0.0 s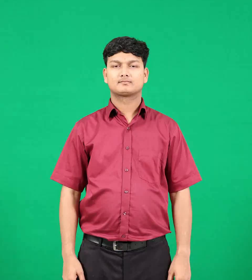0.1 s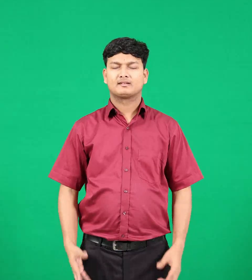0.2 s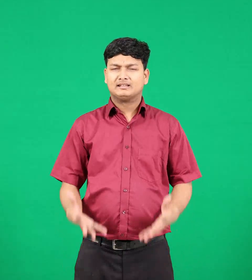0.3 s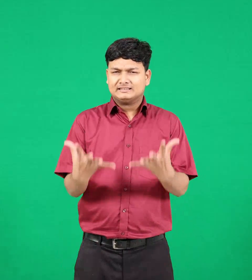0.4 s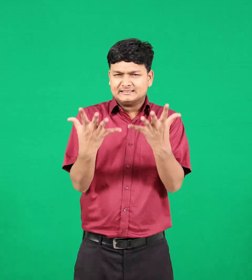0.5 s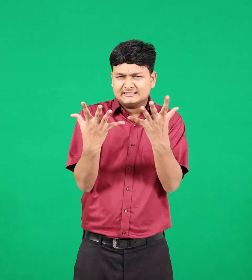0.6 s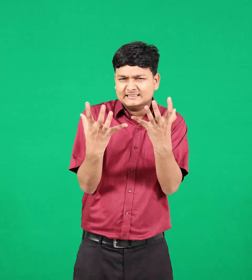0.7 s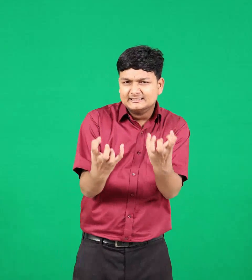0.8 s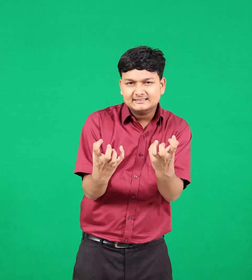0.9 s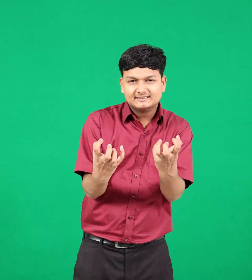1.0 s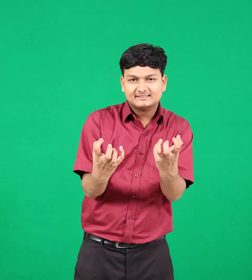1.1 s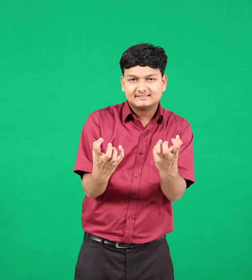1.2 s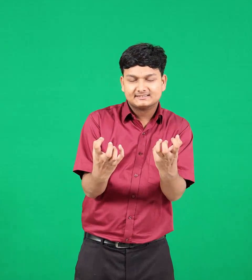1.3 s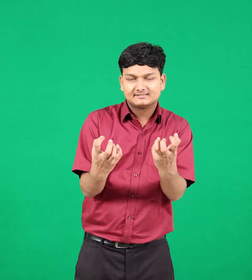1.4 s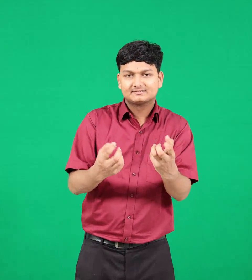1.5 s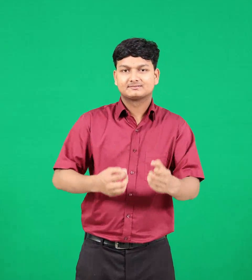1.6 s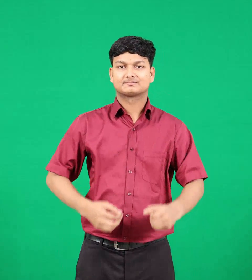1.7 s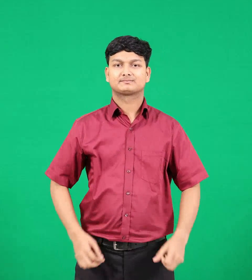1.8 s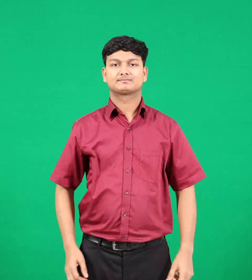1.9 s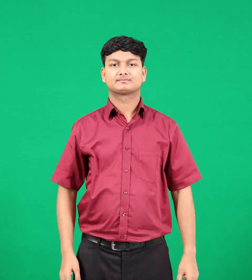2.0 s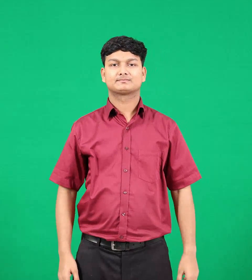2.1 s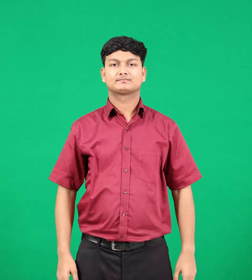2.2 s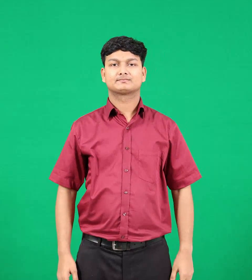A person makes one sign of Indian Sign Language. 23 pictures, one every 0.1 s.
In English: dry
